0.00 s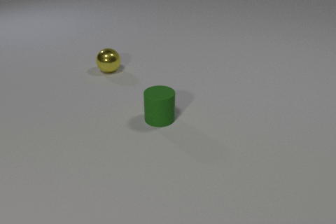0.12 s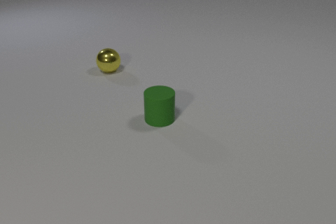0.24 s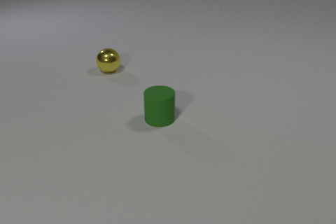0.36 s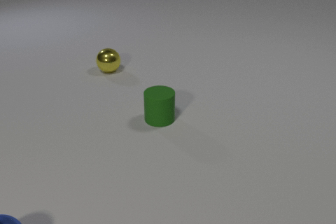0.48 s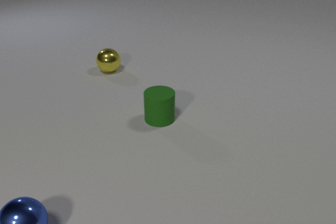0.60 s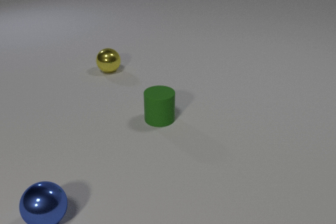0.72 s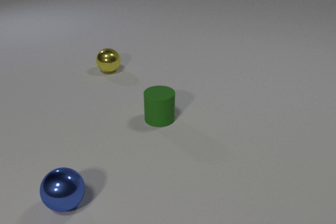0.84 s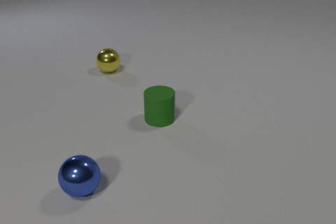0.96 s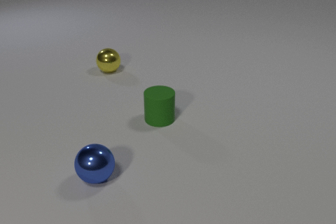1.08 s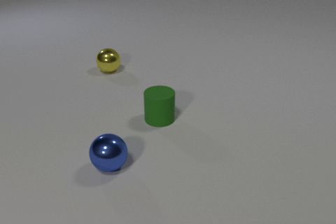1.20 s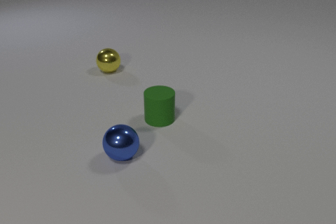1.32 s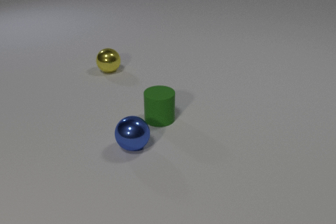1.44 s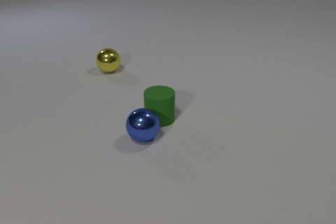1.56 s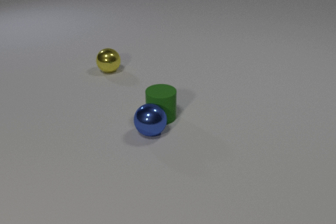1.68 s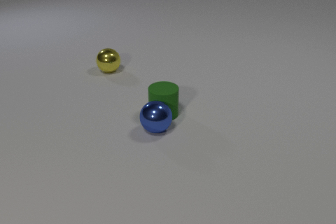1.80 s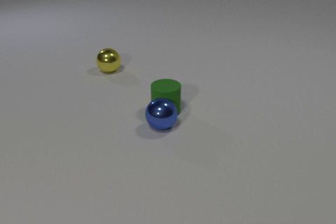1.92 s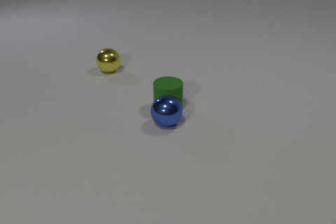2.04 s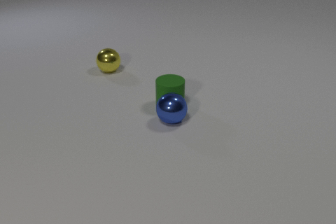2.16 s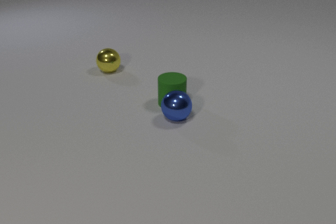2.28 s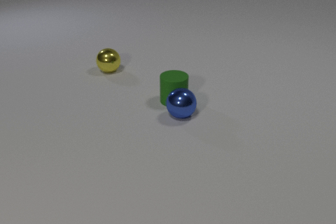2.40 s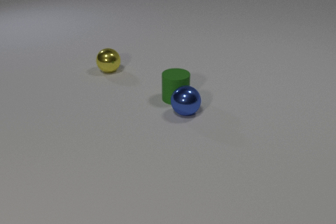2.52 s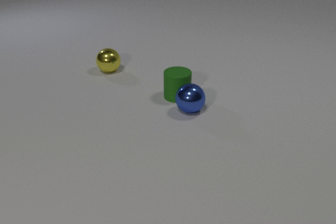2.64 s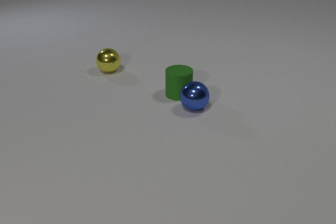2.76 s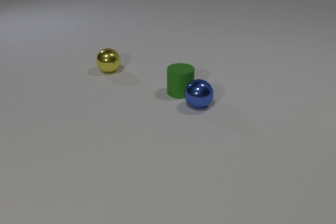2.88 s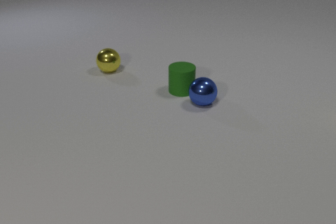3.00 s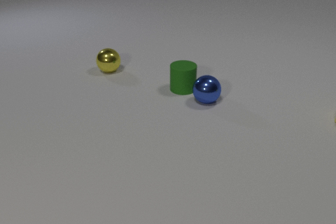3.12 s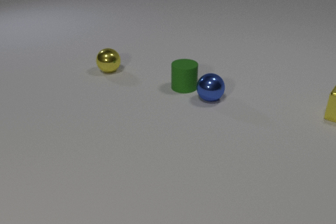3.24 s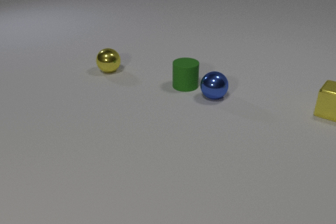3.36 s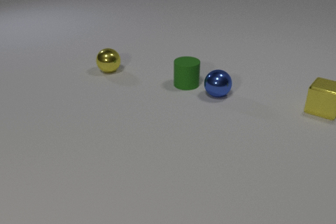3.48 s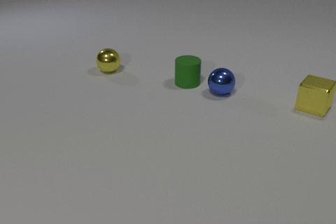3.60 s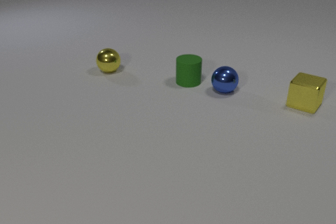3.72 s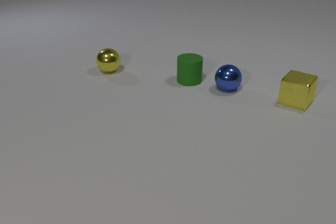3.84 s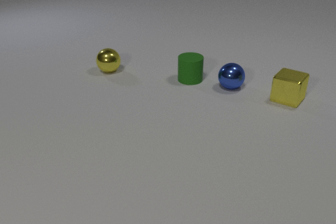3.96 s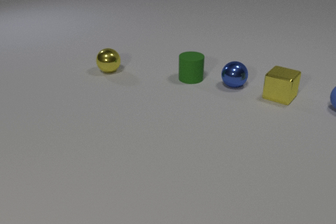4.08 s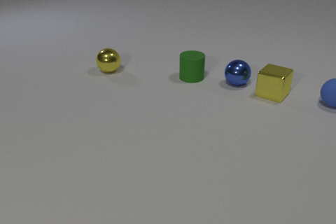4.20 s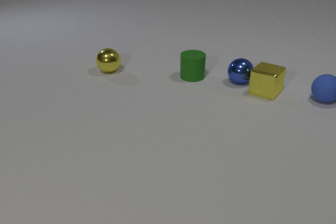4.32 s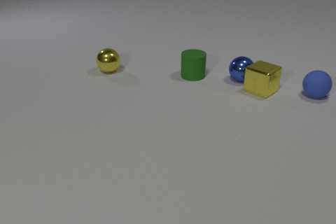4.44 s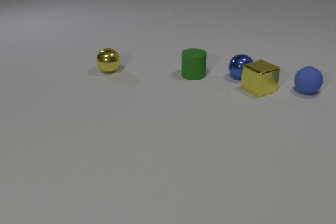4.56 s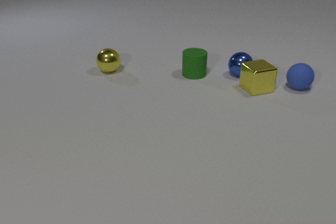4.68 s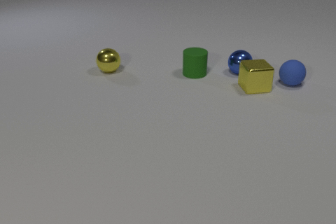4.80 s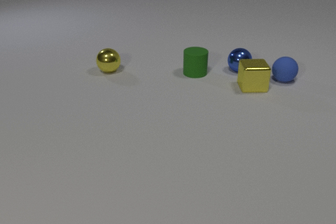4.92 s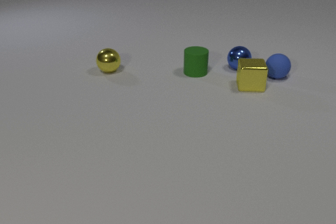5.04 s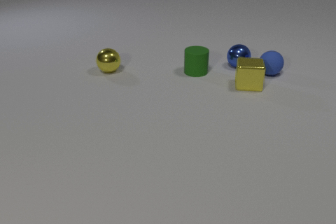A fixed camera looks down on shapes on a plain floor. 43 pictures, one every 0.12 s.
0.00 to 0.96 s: The blue metal sphere comes in at the bottom edge, rolls to the right and away from the camera.
0.96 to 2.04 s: The blue metal sphere rolls away from the camera and to the right. The green rubber cylinder slides away from the camera. The blue metal sphere and the green rubber cylinder collide.
2.04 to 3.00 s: The blue metal sphere rolls away from the camera and to the right. The green rubber cylinder slides away from the camera.
3.00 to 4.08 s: The blue metal sphere rolls away from the camera and to the right. The green rubber cylinder slides away from the camera. The blue rubber sphere comes in at the right edge, rolls to the left and away from the camera. The yellow metal cube slides to the left.
4.08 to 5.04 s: The blue metal sphere rolls away from the camera. The green rubber cylinder slides away from the camera. The blue rubber sphere rolls to the left and away from the camera. The yellow metal cube slides to the left and away from the camera, spins so that its near face slides to the left, clockwise seen from above. The blue metal sphere and the yellow metal cube collide.
How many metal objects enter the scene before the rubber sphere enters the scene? 2.
Are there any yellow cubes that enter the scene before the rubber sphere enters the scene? yes.
What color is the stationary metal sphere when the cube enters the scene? yellow.
